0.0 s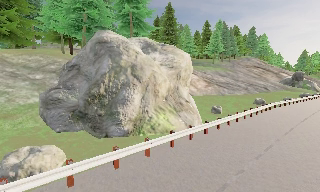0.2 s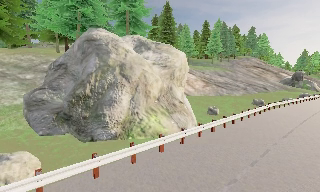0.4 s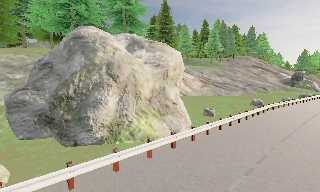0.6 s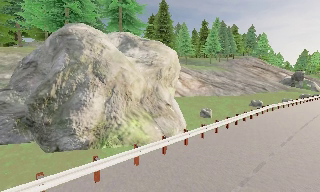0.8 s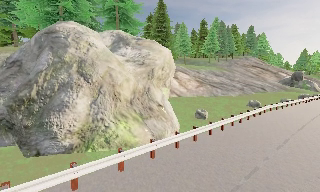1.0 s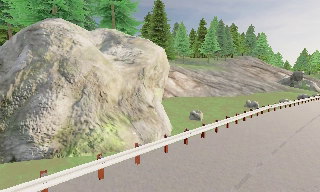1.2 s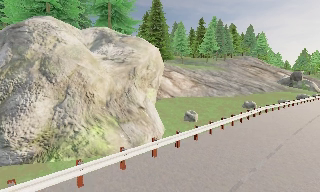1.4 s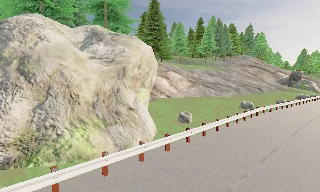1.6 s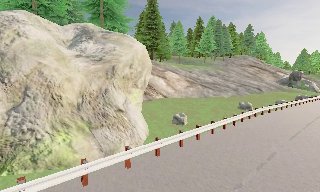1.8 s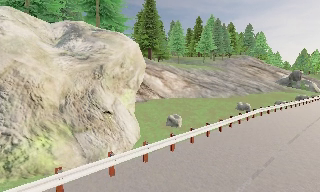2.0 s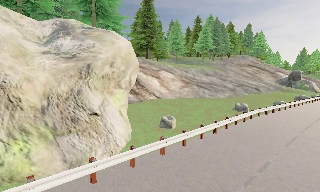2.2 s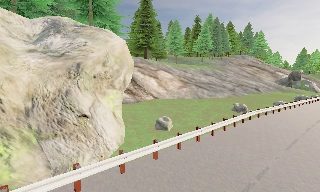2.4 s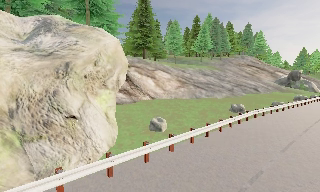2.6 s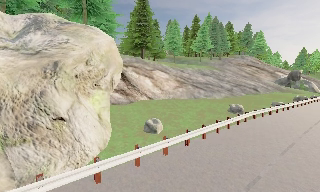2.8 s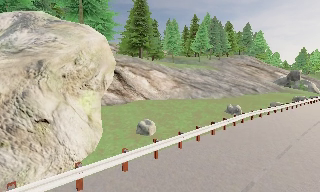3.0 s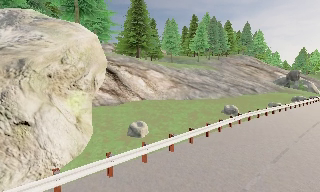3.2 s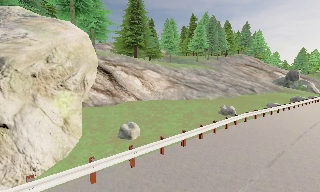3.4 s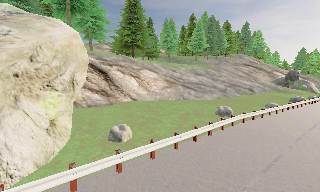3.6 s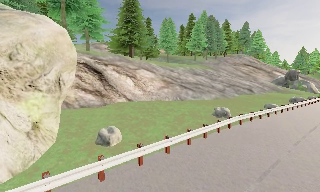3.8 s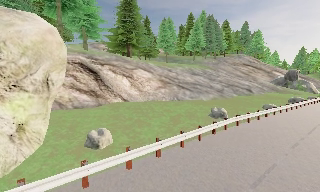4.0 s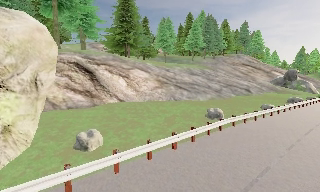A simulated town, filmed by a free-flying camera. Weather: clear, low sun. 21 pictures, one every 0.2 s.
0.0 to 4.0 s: The camera travels to its right and forward, about 11 m, so close, fixed things drift to the left.
The film runs forward here.
